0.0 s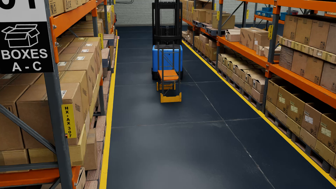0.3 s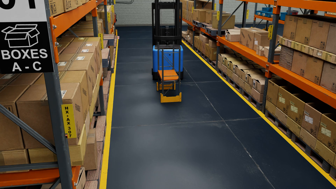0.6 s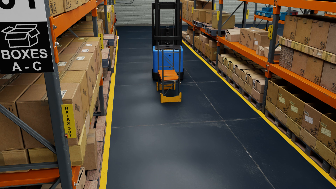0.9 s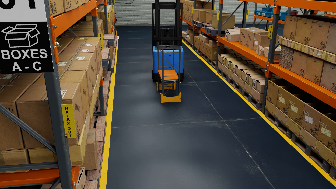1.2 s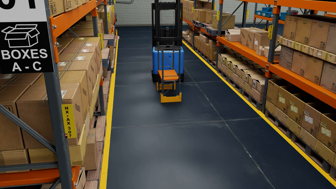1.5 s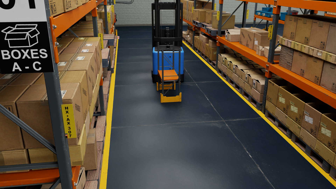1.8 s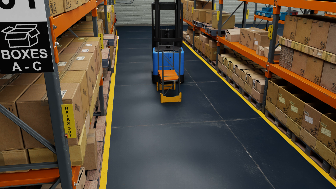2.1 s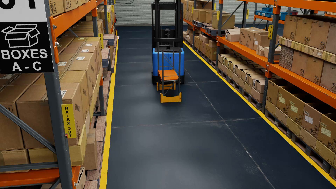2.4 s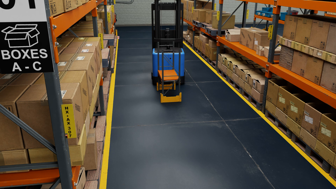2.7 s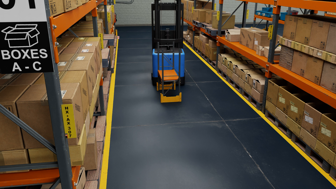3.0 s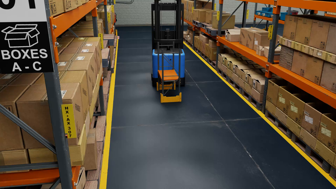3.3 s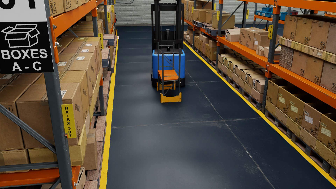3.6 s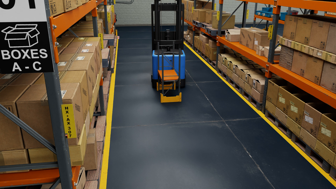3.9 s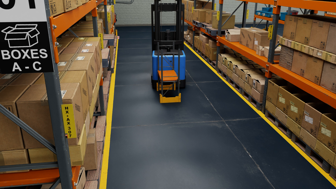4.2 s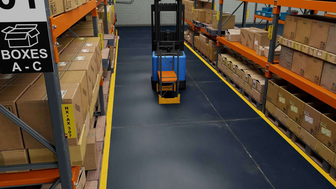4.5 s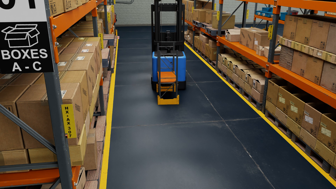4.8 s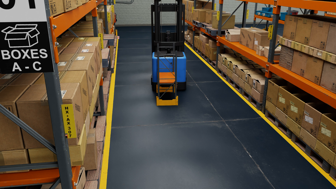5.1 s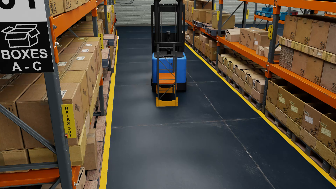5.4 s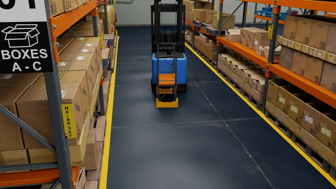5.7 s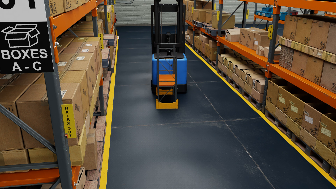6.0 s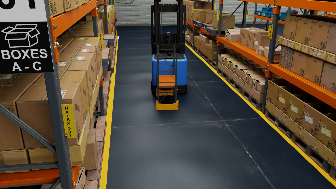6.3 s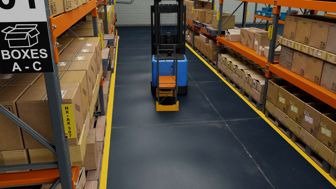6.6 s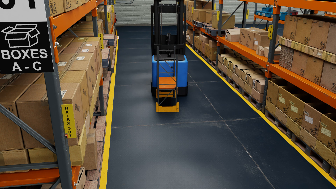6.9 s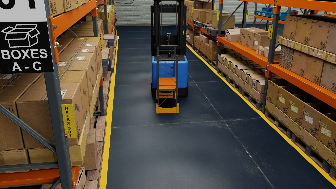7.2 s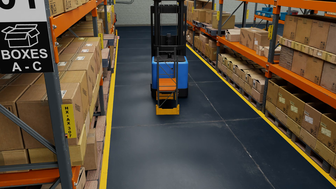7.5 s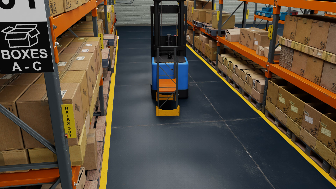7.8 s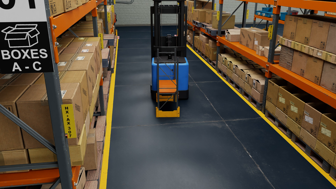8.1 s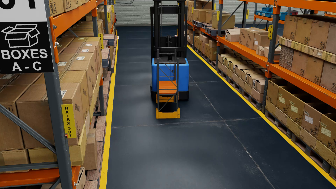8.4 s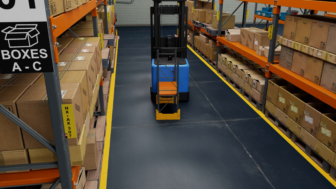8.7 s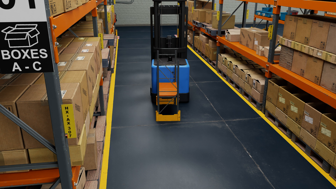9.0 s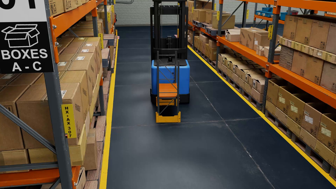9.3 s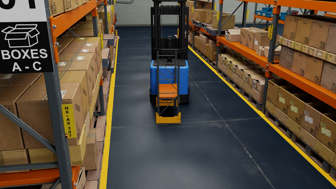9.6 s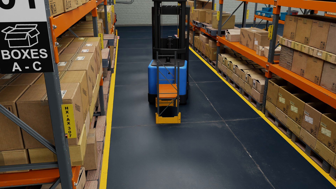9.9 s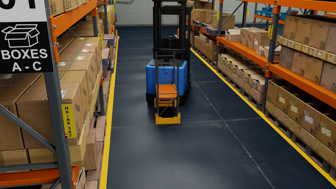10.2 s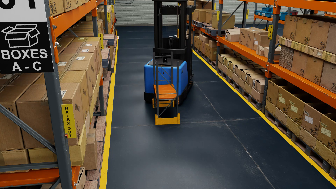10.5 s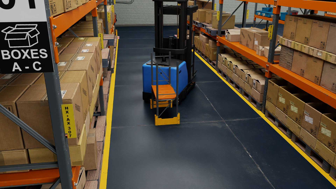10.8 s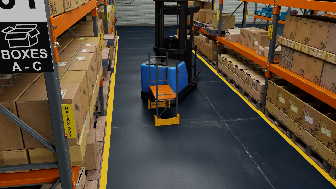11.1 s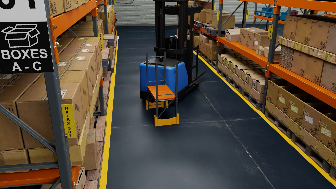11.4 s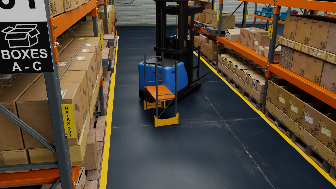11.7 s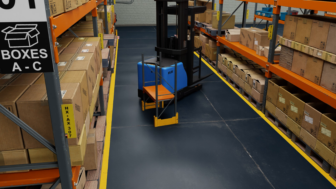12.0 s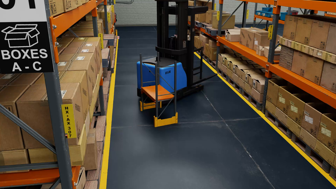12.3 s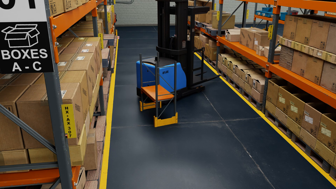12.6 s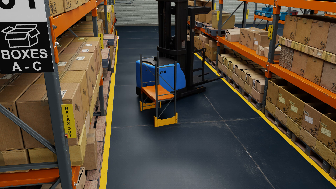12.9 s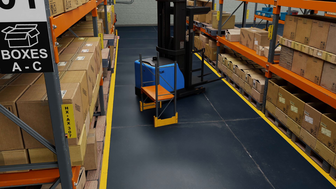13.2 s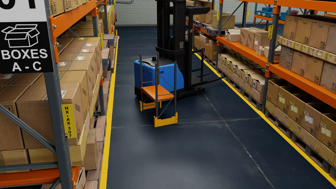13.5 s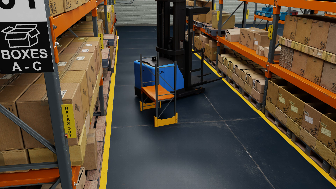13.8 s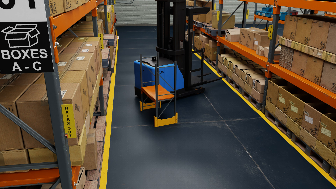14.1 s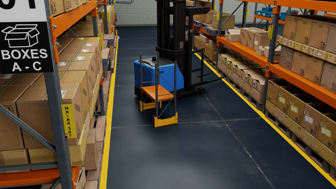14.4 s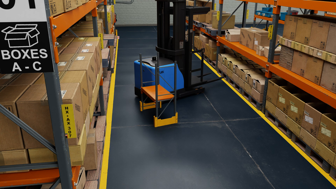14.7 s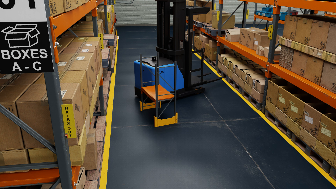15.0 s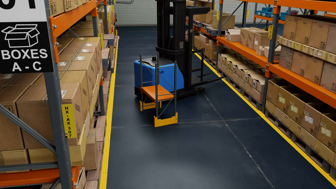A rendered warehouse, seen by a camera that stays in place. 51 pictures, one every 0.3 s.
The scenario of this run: A forklift runs into an object in its way.
